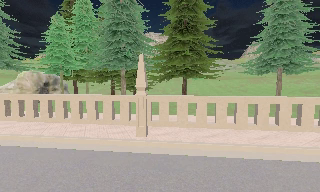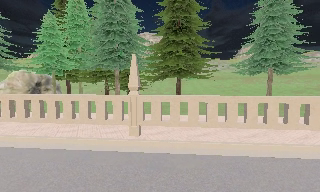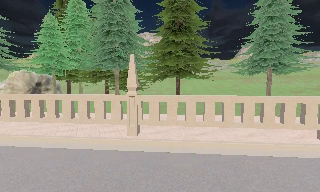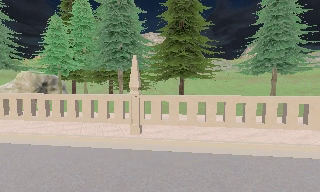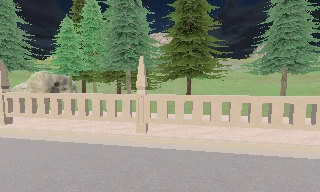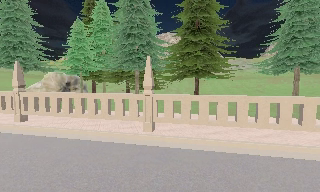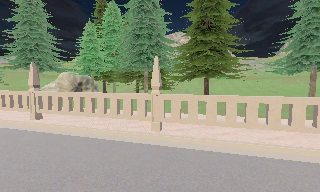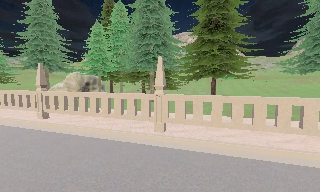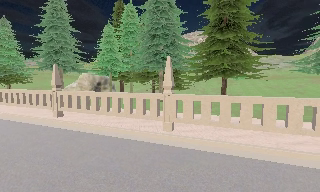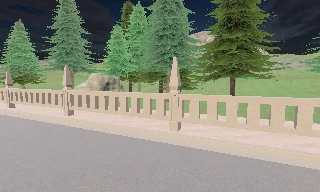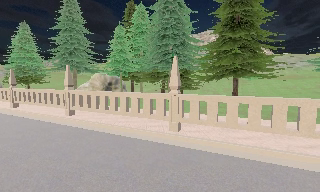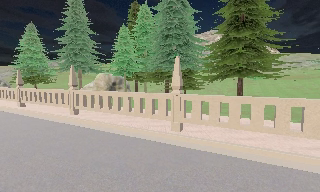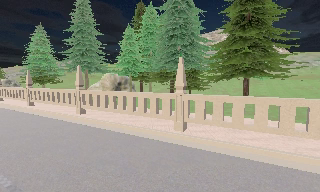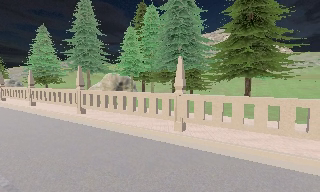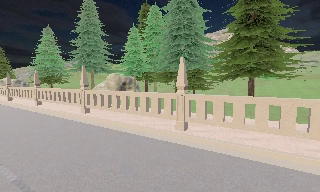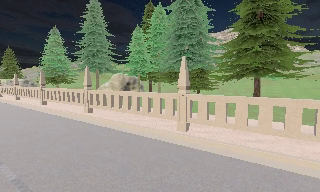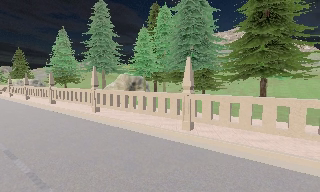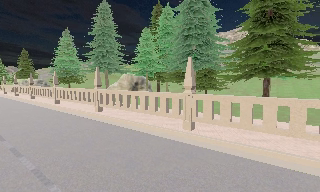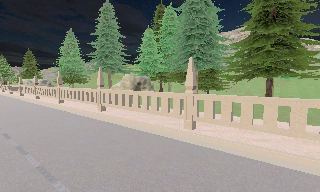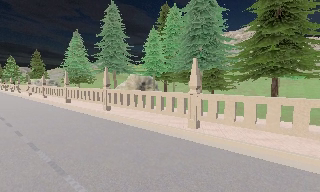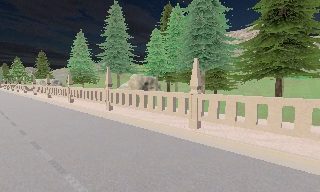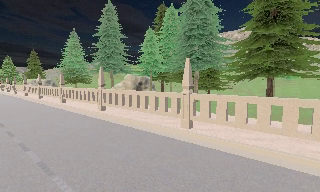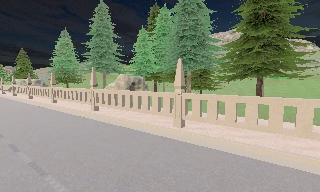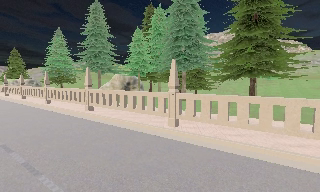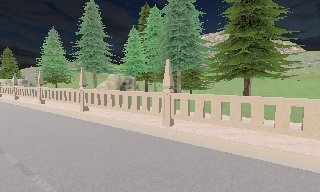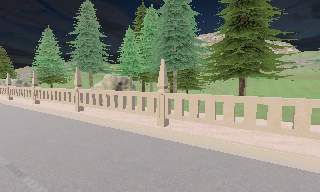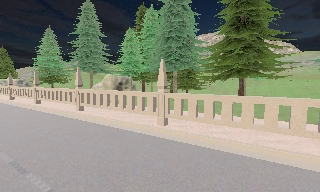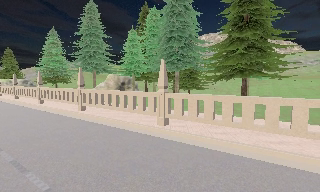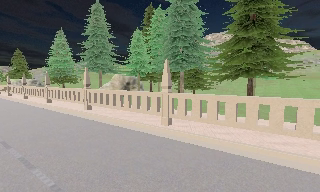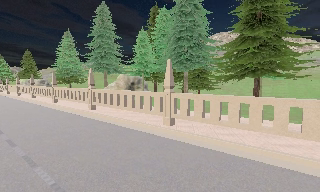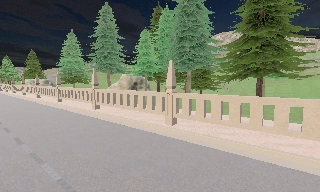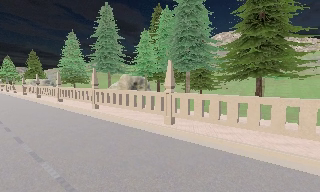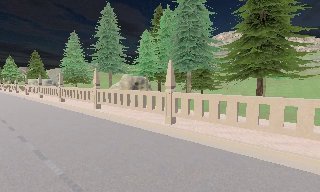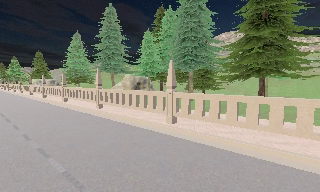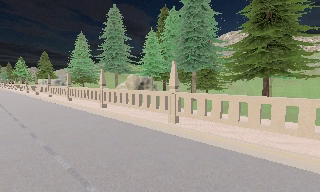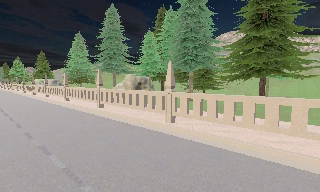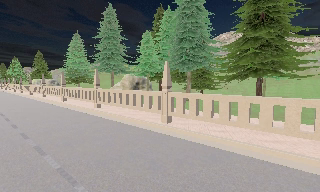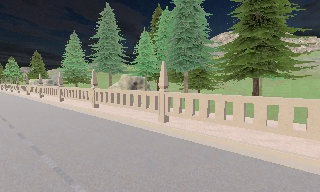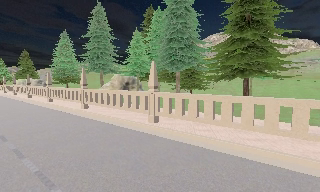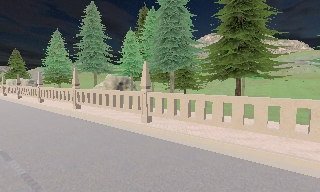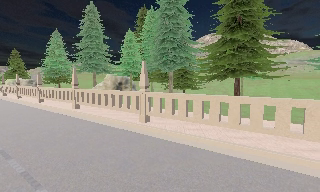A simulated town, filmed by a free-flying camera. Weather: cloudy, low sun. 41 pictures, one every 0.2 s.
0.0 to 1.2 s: The camera travels backward, about 0.5 m, so what stands in front gets smaller.
1.2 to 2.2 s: The camera pans to its left, which is counterclockwise from overhead, by about 10 degrees.
2.2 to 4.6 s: The camera travels to its right and backward, about 1 m.
4.6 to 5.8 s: The camera travels to its right, about 0.5 m.
5.8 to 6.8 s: The camera shifts only a little, or ends up much as it began.
6.8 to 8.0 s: The camera travels to its right, about 0.5 m, so close, fixed things drift to the left.
The film runs backward here.
